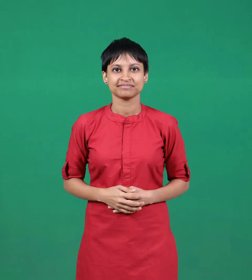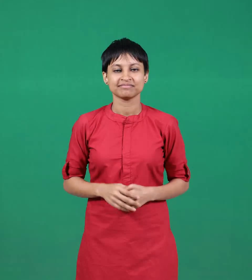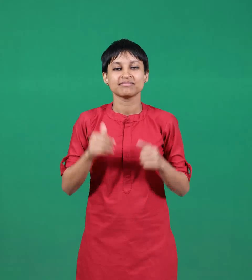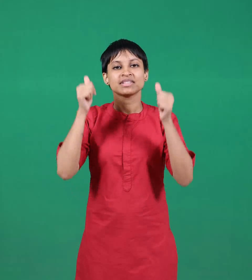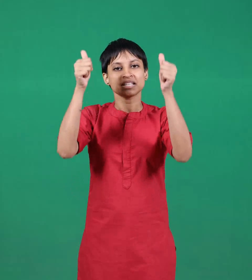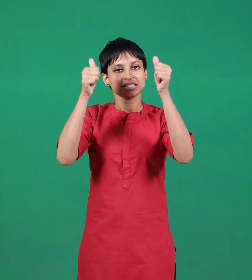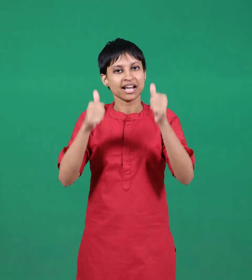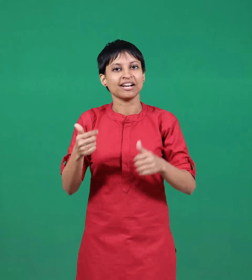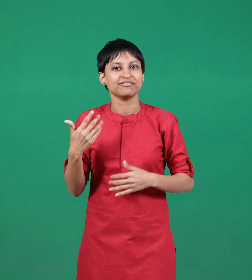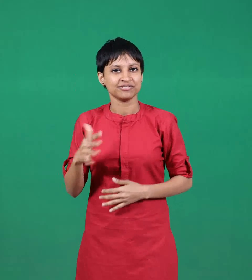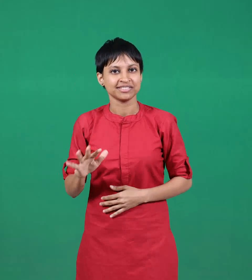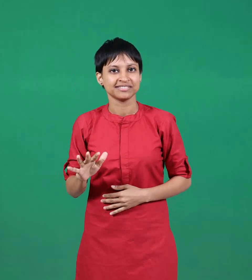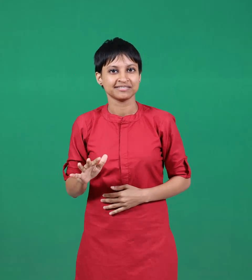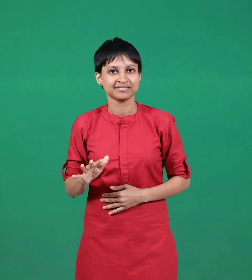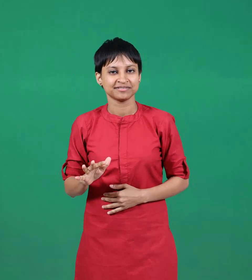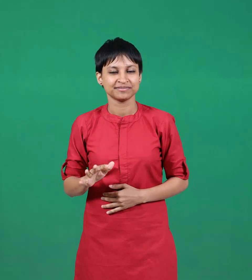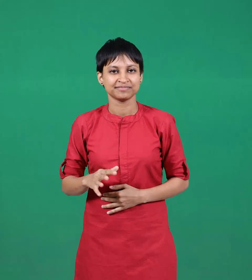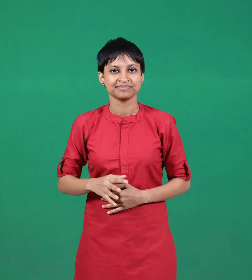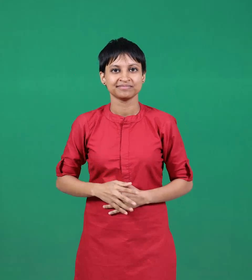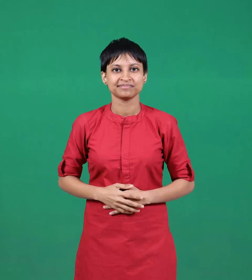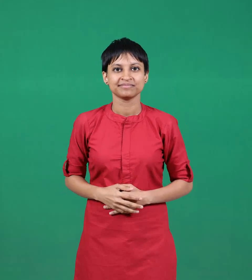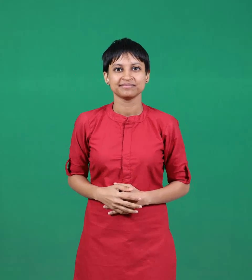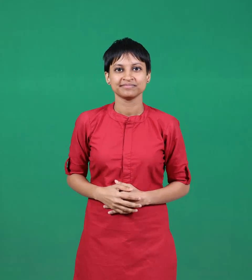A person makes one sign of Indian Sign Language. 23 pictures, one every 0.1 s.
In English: resulted
